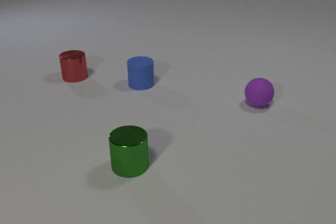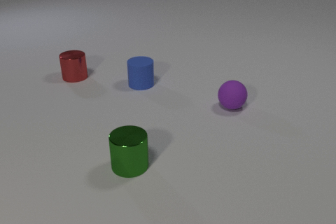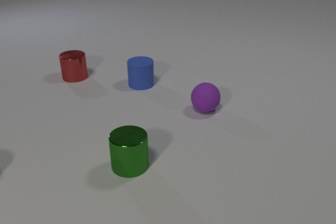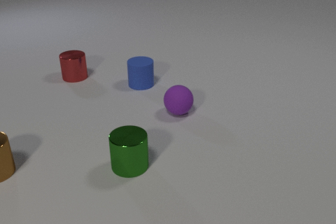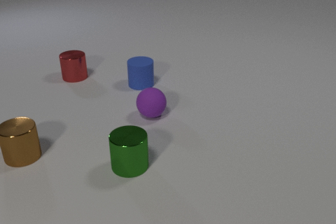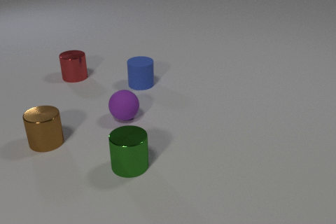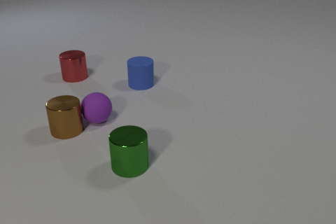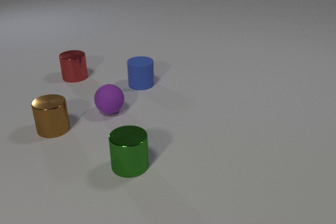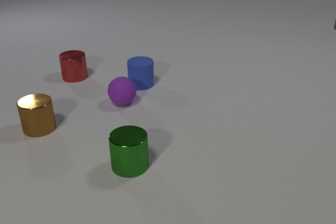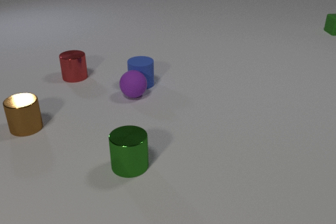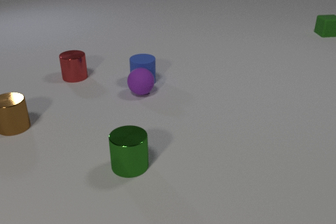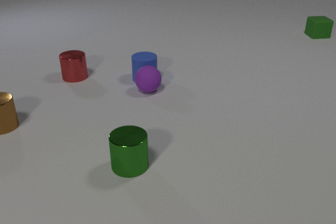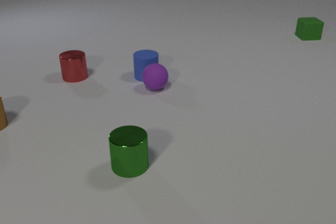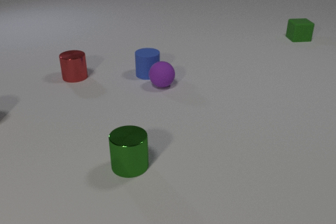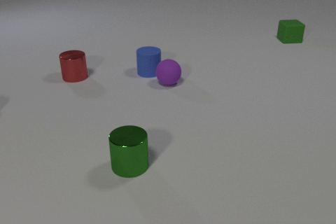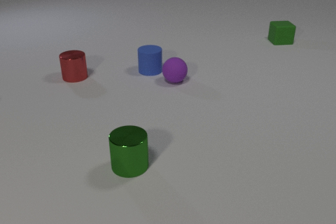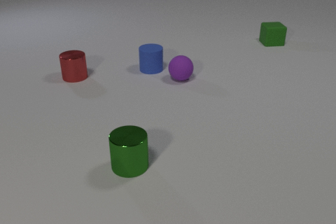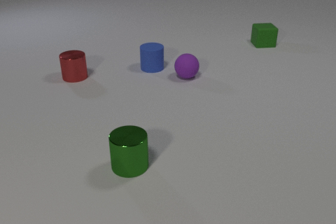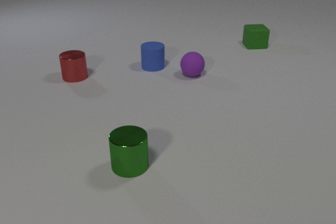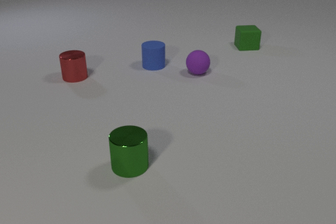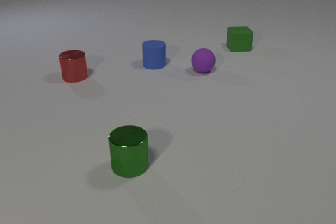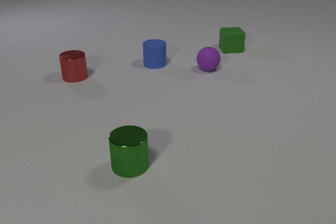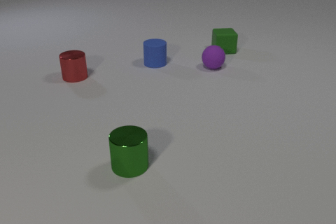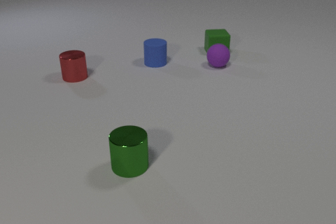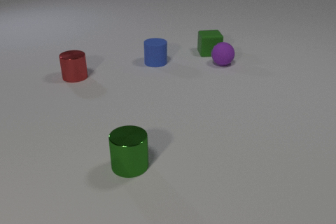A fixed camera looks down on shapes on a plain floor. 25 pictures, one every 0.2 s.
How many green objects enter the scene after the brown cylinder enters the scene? 1.
How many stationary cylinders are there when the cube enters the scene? 3.
What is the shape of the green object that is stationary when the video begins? cylinder.
0.0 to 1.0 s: The brown metal cylinder comes in at the left edge, slides to the right and away from the camera. The purple rubber sphere rolls to the left.
1.0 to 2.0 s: The brown metal cylinder slides away from the camera and to the left. The purple rubber sphere rolls away from the camera. The blue rubber cylinder slides away from the camera. The green rubber cube comes in at the right edge, slides toward the camera and to the left. The brown metal cylinder and the purple rubber sphere collide. The purple rubber sphere and the blue rubber cylinder collide.
2.0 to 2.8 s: The brown metal cylinder slides to the left and away from the camera, leaves at the left edge. The purple rubber sphere rolls to the right and away from the camera. The blue rubber cylinder slides away from the camera. The green rubber cube slides to the left and toward the camera.
2.8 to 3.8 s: The purple rubber sphere rolls to the right and away from the camera. The blue rubber cylinder slides away from the camera. The green rubber cube slides to the left and toward the camera.
3.8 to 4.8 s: The purple rubber sphere rolls away from the camera and to the right. The blue rubber cylinder slides away from the camera. The green rubber cube slides to the left and toward the camera.
